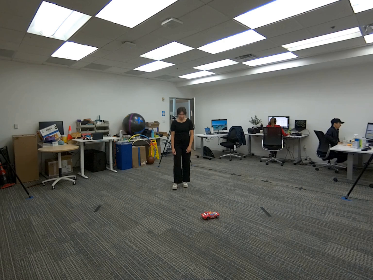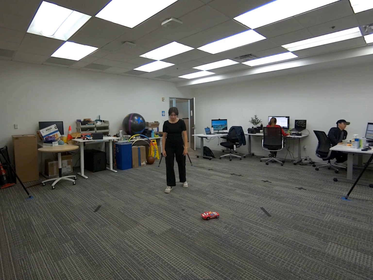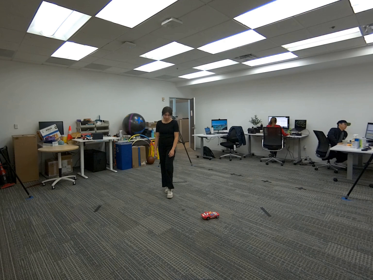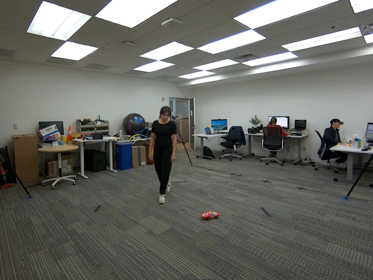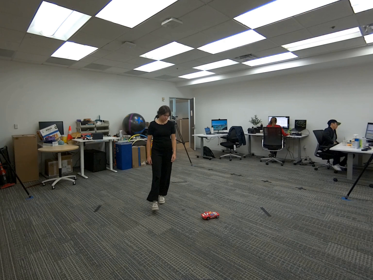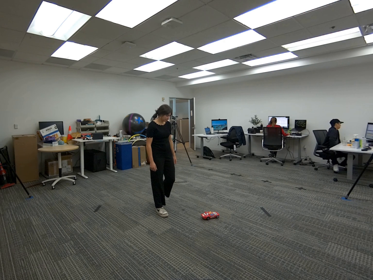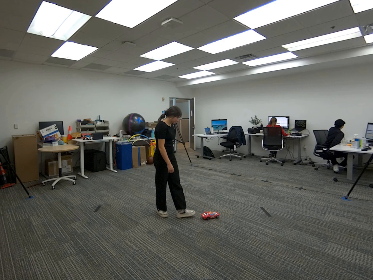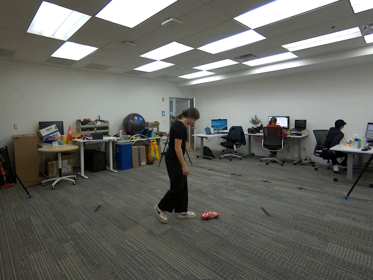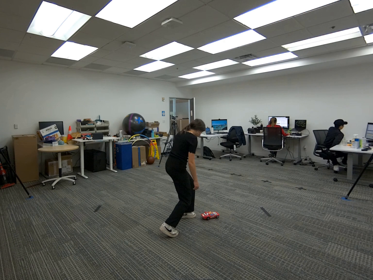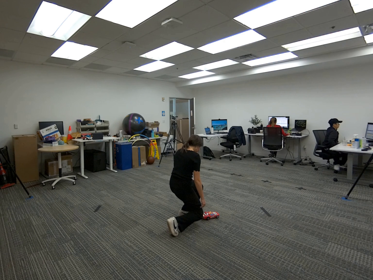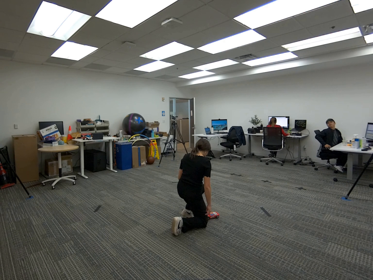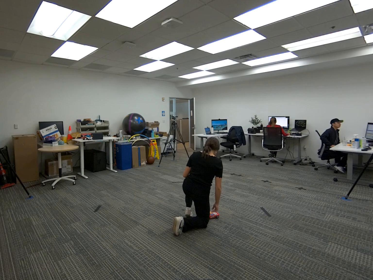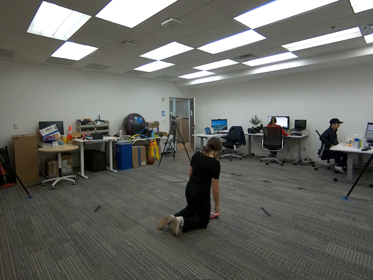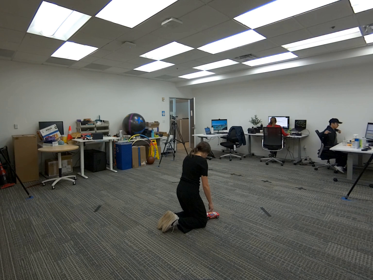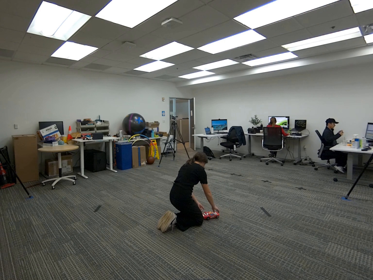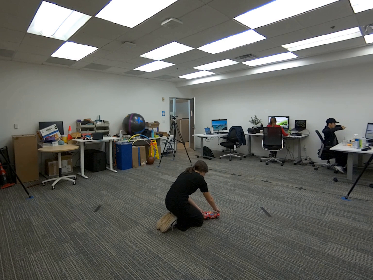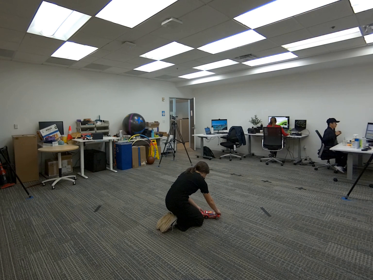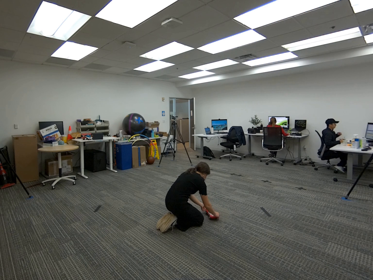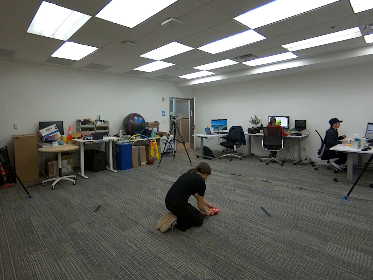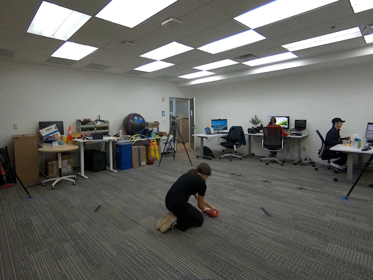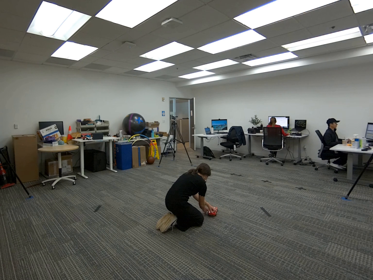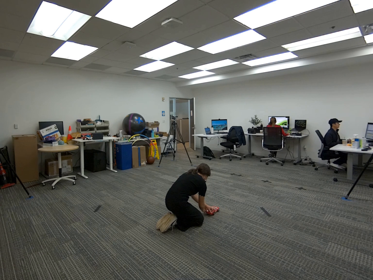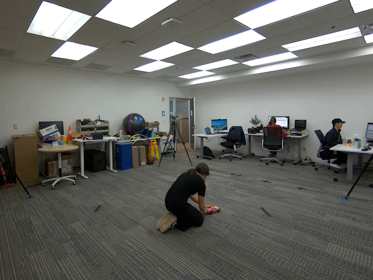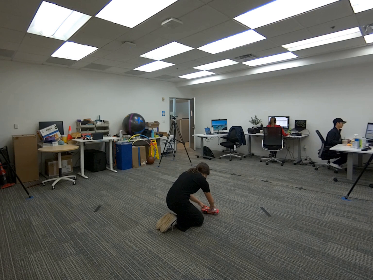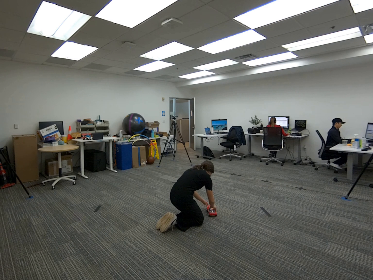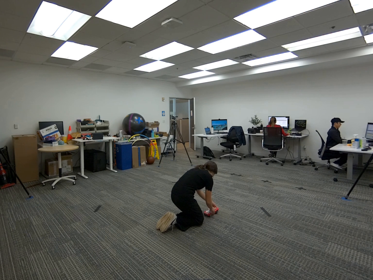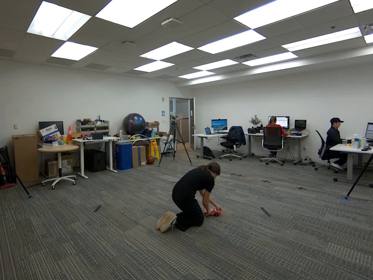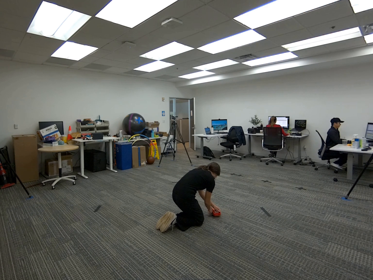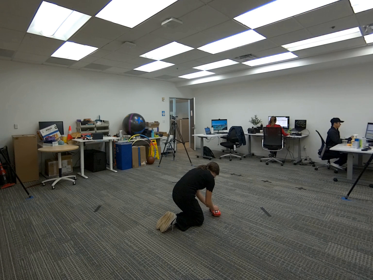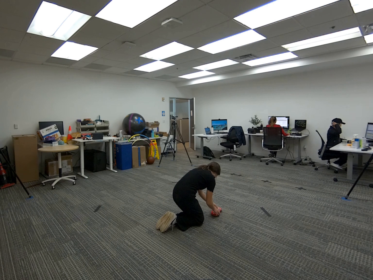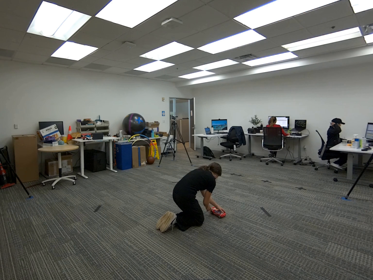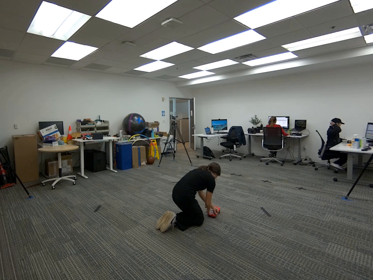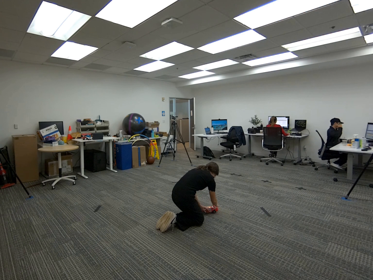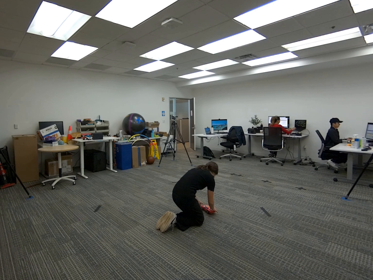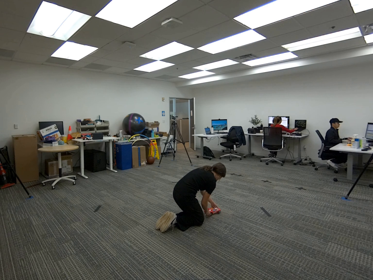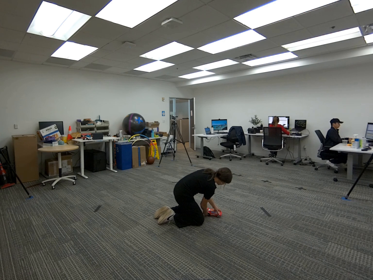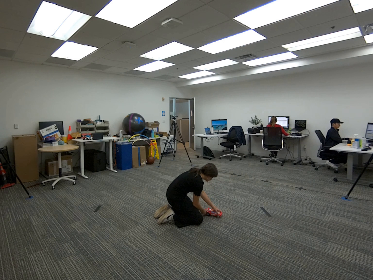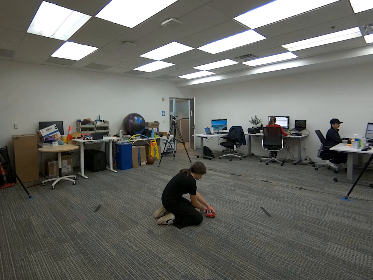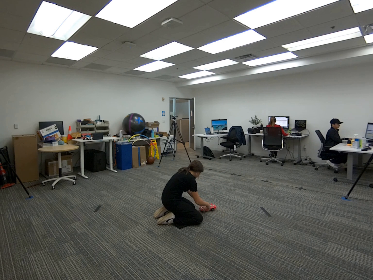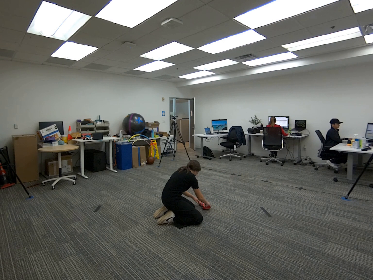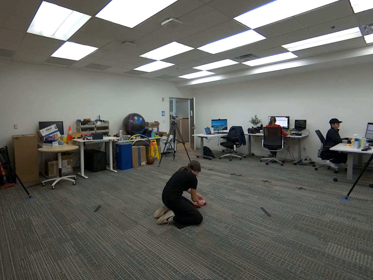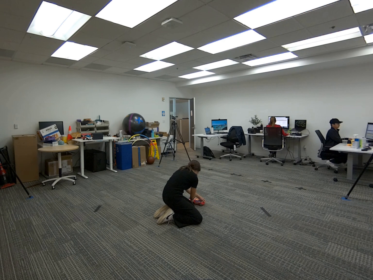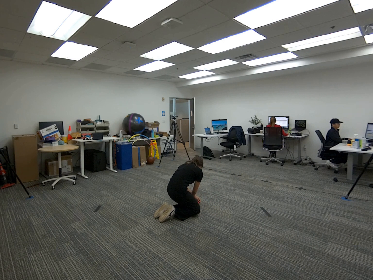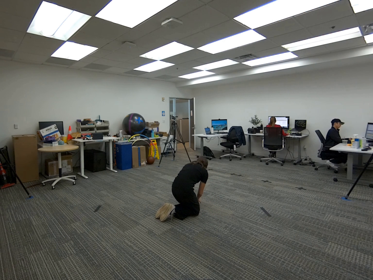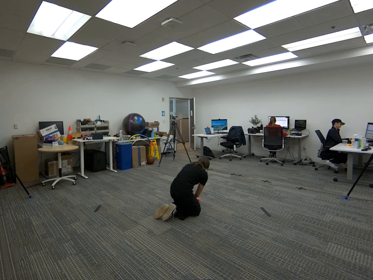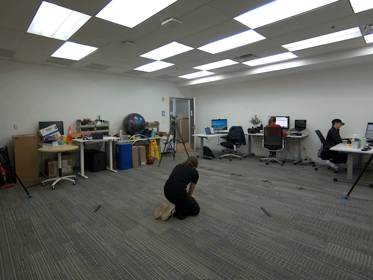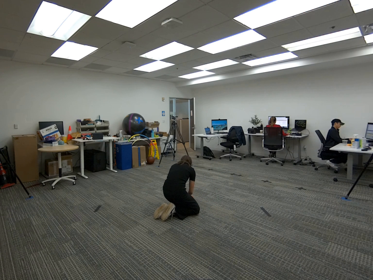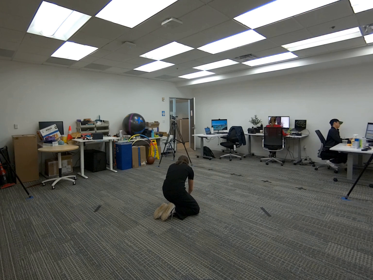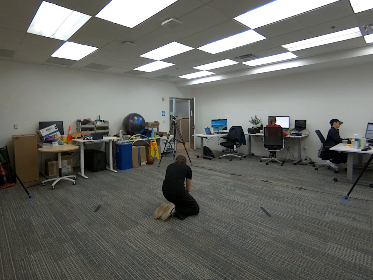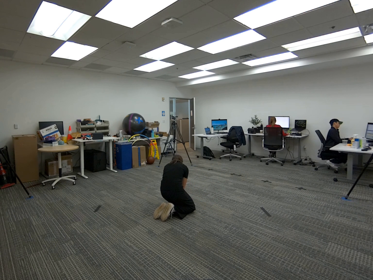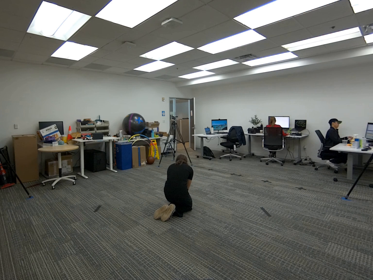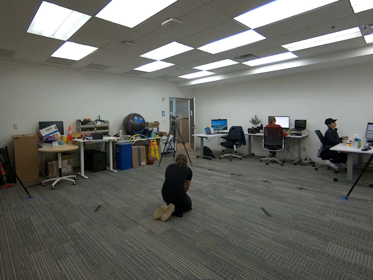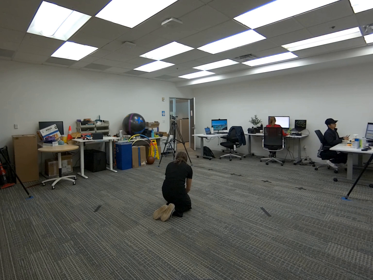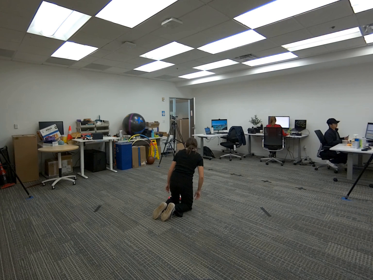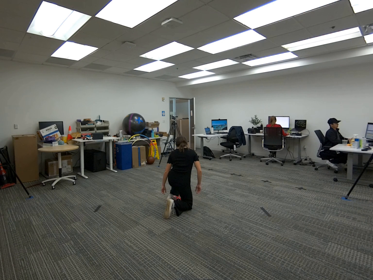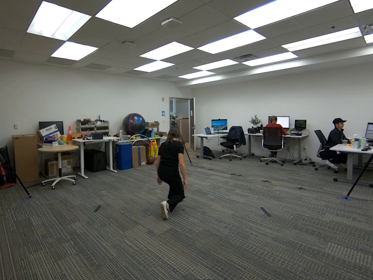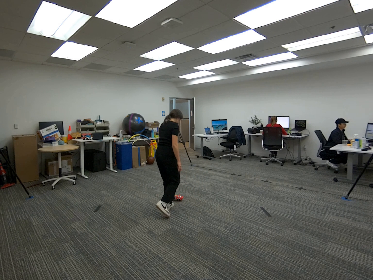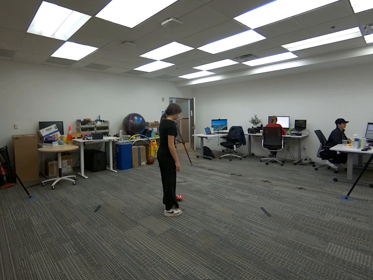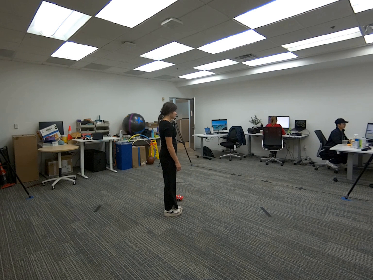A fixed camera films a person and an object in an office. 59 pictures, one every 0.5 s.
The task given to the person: Walk to the toy car on the ground, bend down to your knees and use both of your hands to grasp the car and rotate it while maintaining the car on the ground. Stand up when finished.
